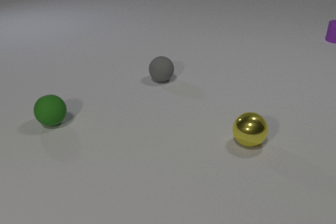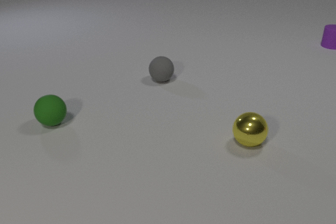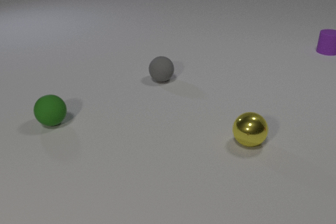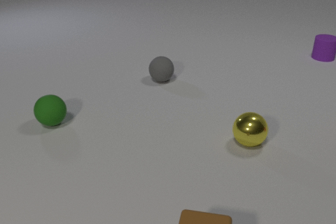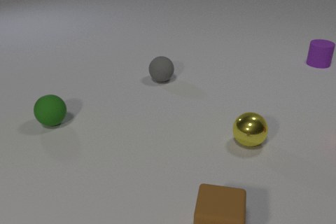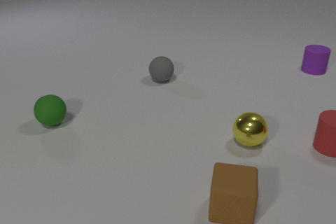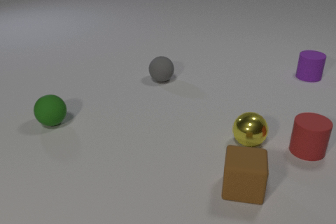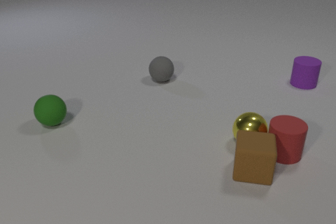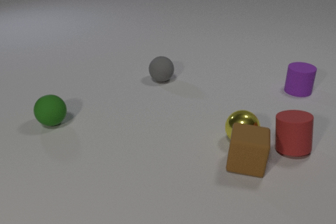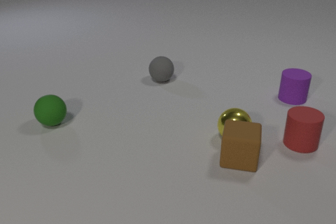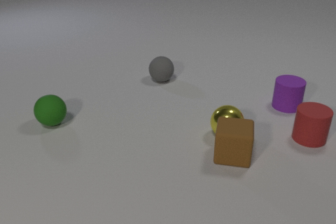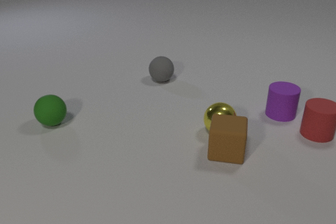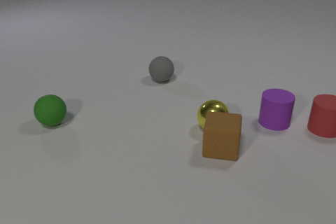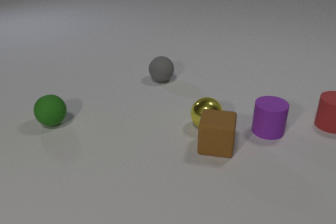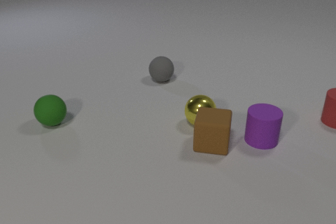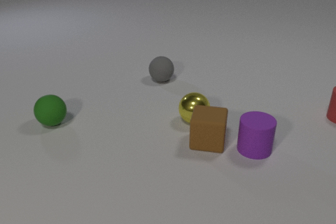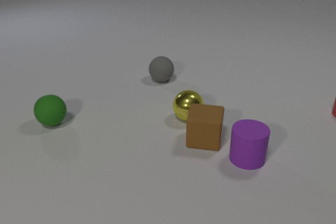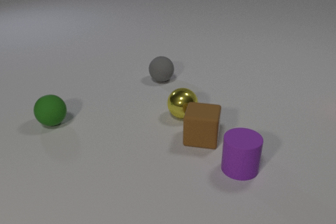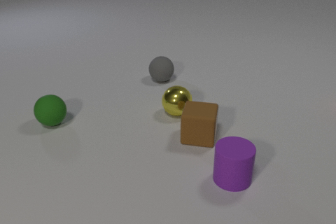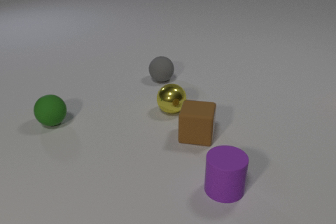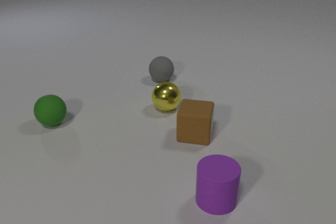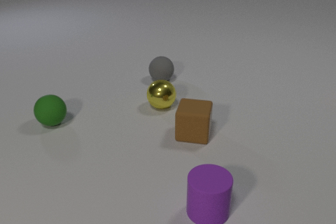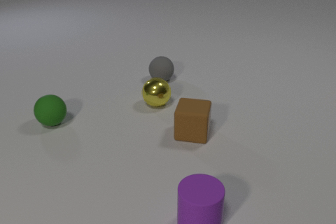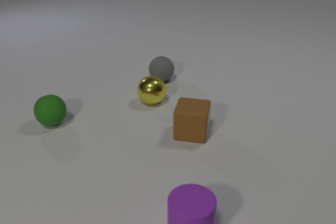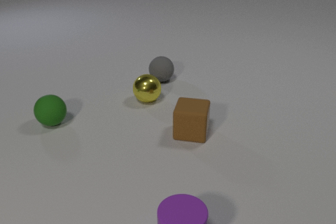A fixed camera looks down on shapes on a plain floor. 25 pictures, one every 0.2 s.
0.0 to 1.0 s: The brown rubber cube comes in at the bottom edge, slides away from the camera. The red rubber cylinder comes in at the right edge, slides to the left and toward the camera. The purple rubber cylinder slides toward the camera.
1.0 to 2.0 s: The brown rubber cube slides away from the camera. The red rubber cylinder slides to the left and away from the camera. The purple rubber cylinder slides toward the camera. The yellow metal sphere rolls to the left and away from the camera. The red rubber cylinder and the yellow metal sphere collide. The brown rubber cube and the red rubber cylinder collide. The brown rubber cube and the yellow metal sphere collide.
2.0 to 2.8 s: The brown rubber cube slides to the left and away from the camera. The red rubber cylinder slides away from the camera and to the right. The purple rubber cylinder slides toward the camera. The yellow metal sphere rolls to the left and away from the camera.
2.8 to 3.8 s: The brown rubber cube slides to the left and away from the camera. The red rubber cylinder slides away from the camera and to the right, leaves at the right edge. The purple rubber cylinder slides toward the camera. The yellow metal sphere rolls to the left and away from the camera.
3.8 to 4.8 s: The purple rubber cylinder slides toward the camera and to the left. The yellow metal sphere rolls to the left and away from the camera.
What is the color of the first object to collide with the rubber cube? red.
What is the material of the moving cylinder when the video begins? rubber.
How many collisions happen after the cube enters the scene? 3.
